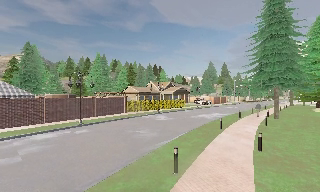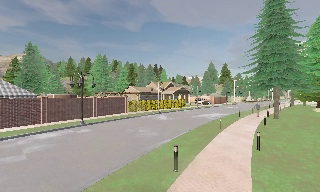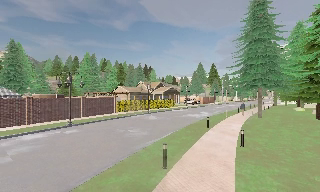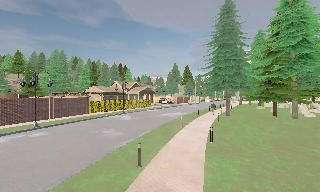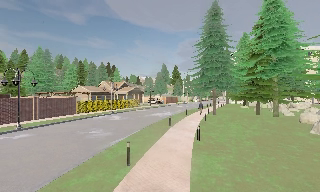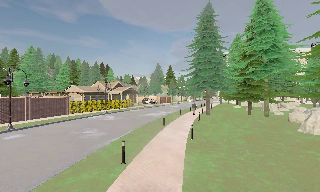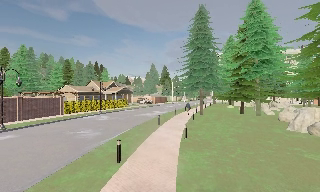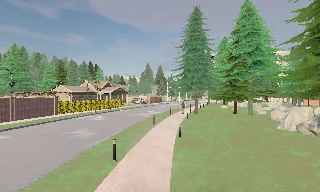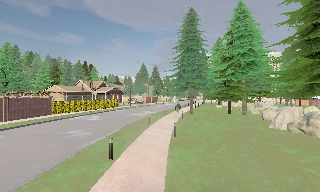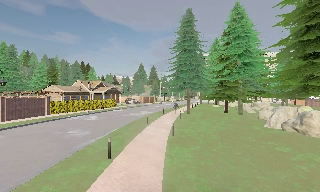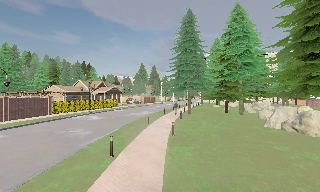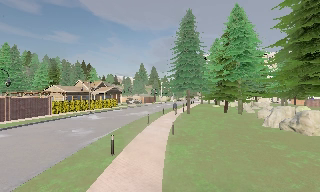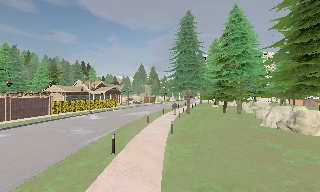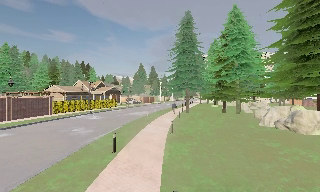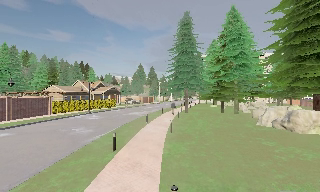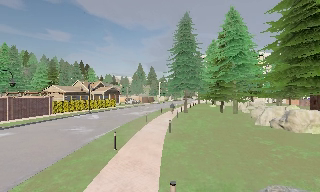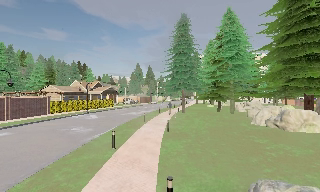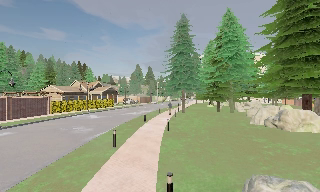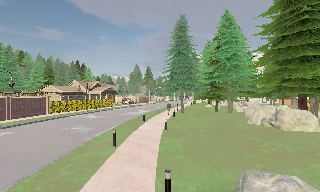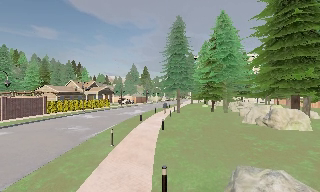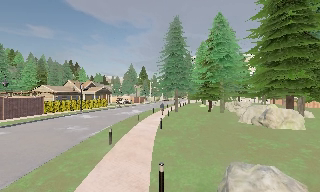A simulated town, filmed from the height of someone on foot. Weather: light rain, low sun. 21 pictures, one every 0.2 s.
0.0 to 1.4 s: The camera pans to its right, which is clockwise from overhead, by about 20 degrees. It travels backward, about 1.5 m, so what stands in front gets smaller.
1.4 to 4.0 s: The camera travels backward, about 2.5 m, so what stands in front gets smaller.
The film runs backward here.
